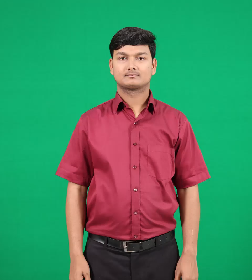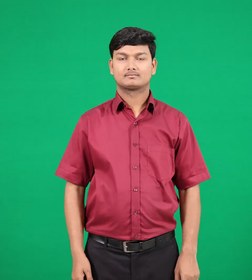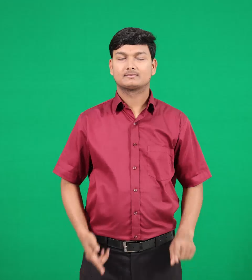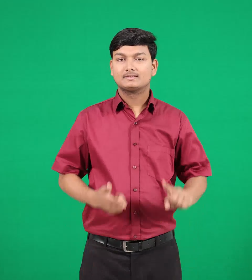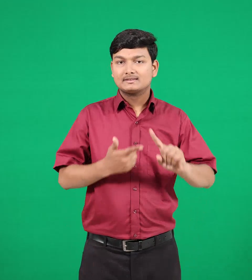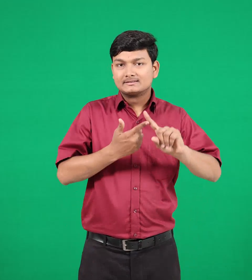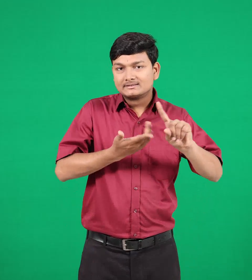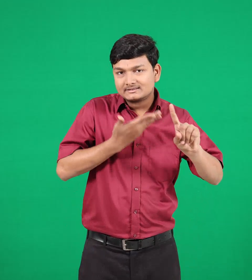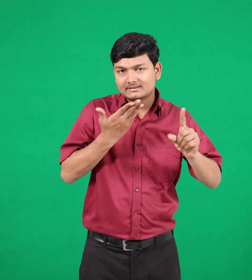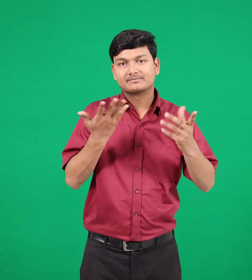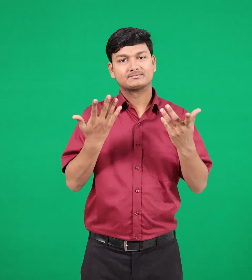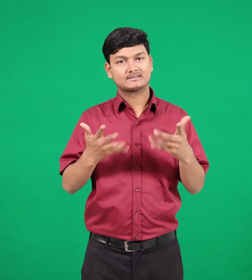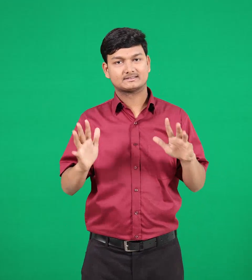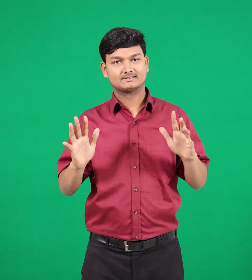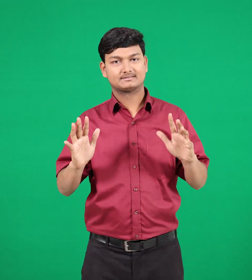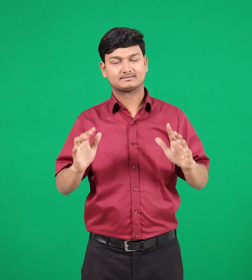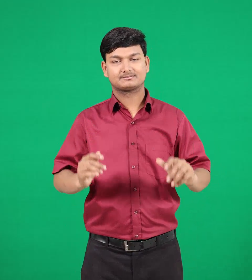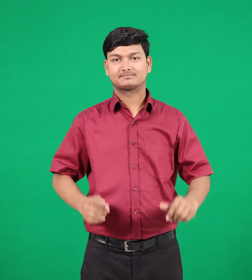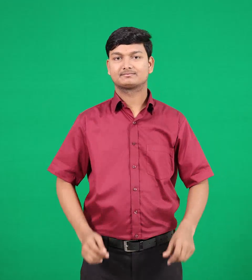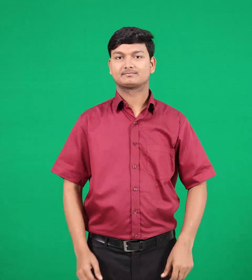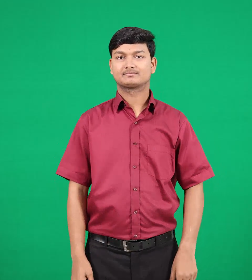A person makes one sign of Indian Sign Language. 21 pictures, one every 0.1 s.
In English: trained
